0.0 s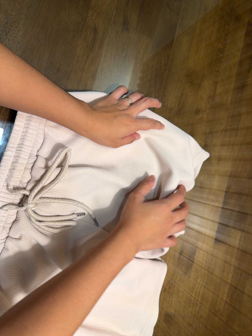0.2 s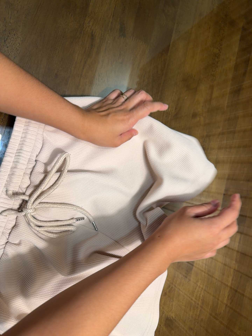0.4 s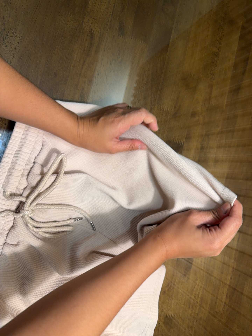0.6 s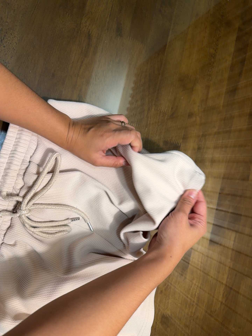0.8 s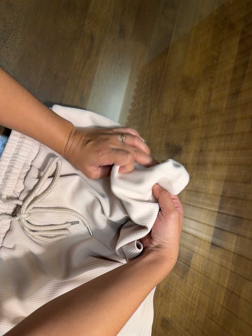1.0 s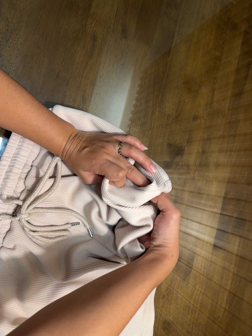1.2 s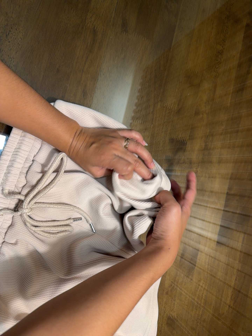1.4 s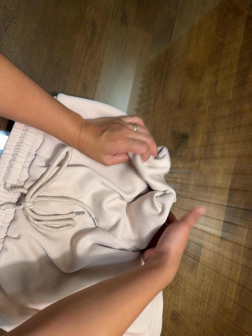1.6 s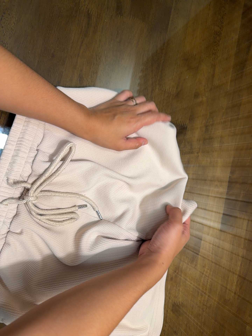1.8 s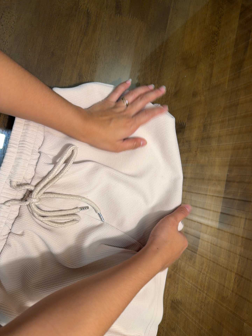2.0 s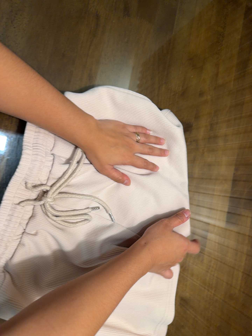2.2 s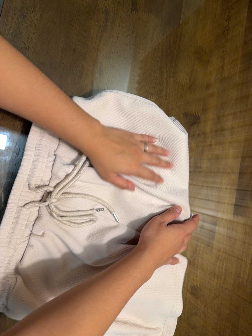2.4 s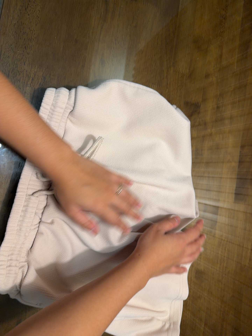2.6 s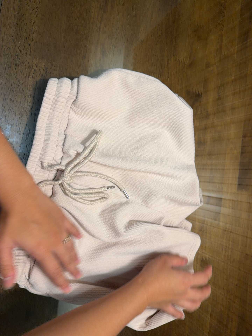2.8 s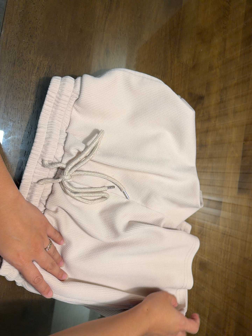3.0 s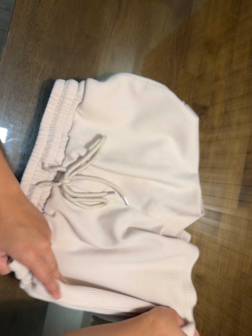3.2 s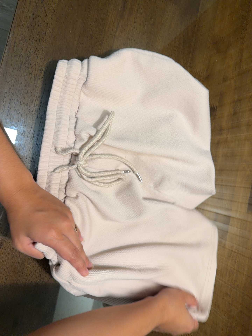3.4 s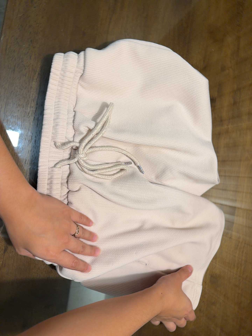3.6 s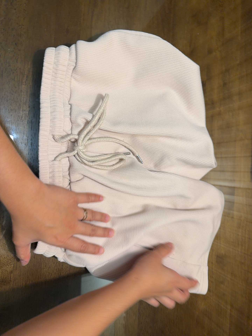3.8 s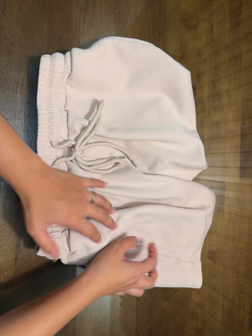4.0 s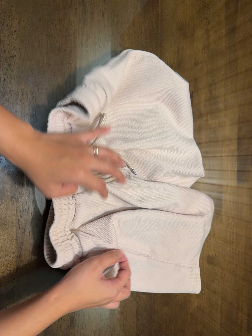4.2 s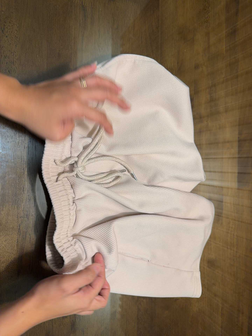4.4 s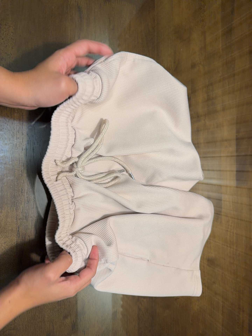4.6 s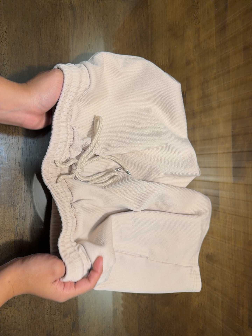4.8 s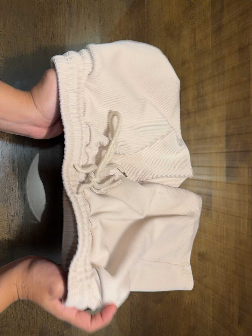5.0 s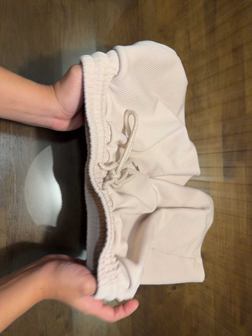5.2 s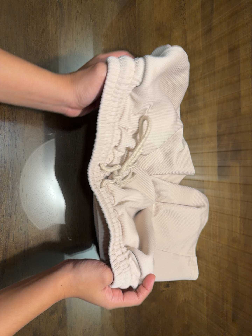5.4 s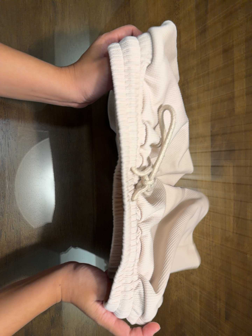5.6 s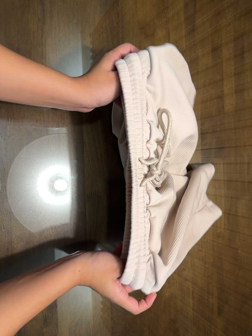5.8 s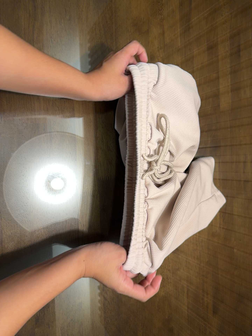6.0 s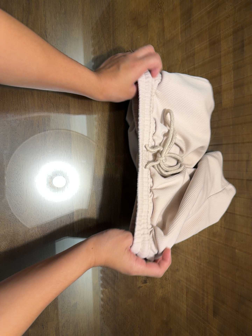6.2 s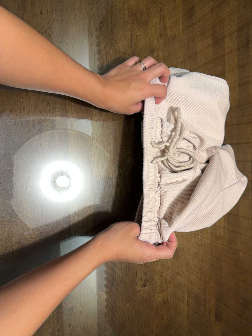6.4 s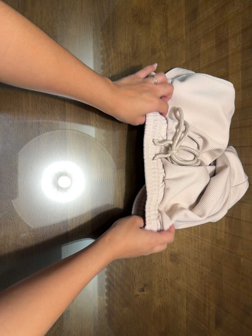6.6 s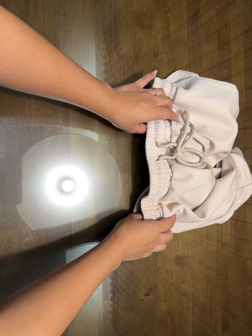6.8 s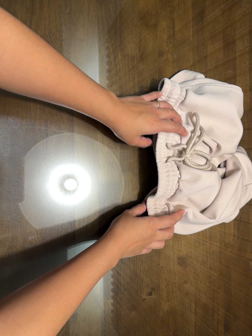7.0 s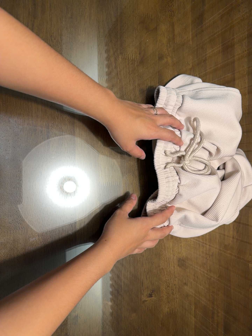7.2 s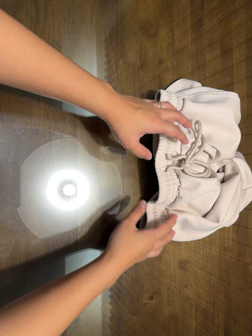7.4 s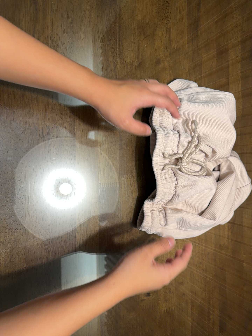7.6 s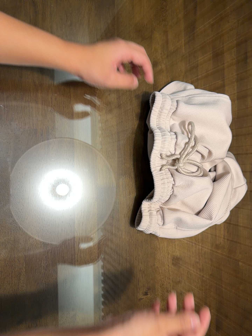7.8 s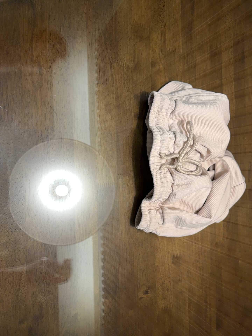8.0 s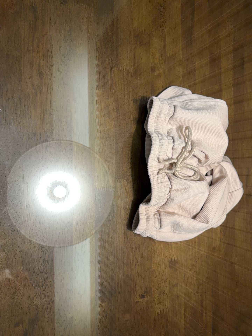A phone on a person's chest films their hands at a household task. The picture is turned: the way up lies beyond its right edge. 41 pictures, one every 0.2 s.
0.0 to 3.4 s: The camera travels toward the bottom of its view, about 8 cm, so close, fixed things drift upward.
3.4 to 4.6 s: The camera rolls about its line of sight by about 10 degrees, and the scene rotates counterclockwise.
4.6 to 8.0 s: The camera shifts only a little, or ends up much as it began.
The film runs backward here.
